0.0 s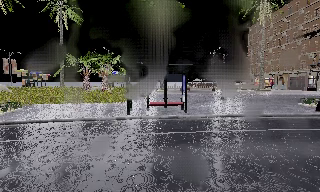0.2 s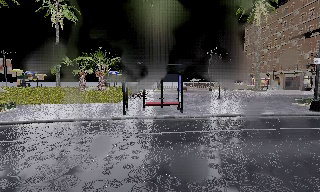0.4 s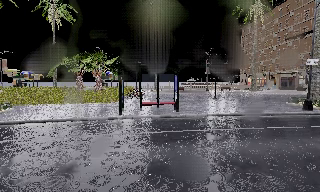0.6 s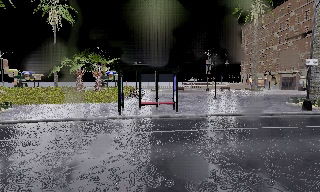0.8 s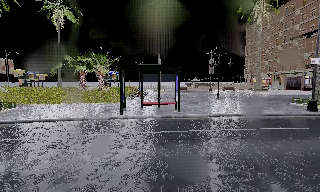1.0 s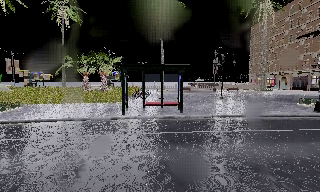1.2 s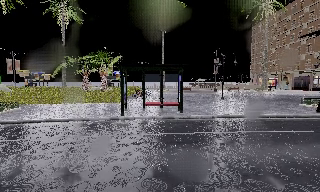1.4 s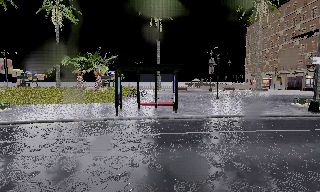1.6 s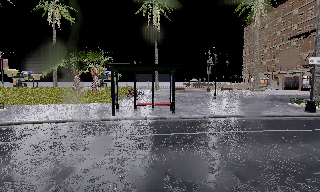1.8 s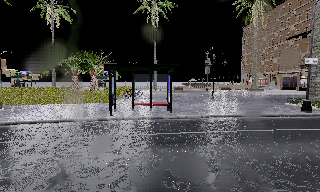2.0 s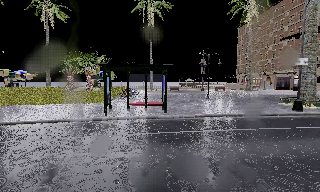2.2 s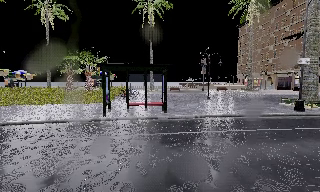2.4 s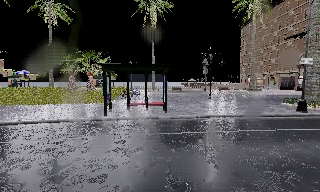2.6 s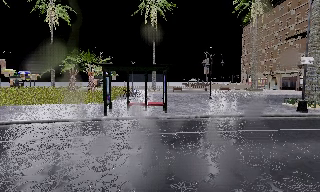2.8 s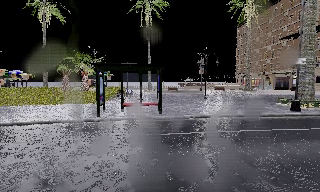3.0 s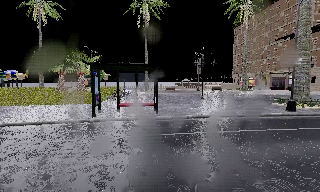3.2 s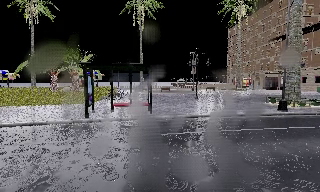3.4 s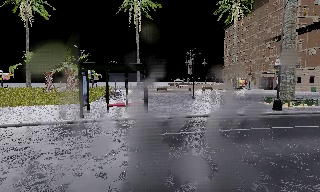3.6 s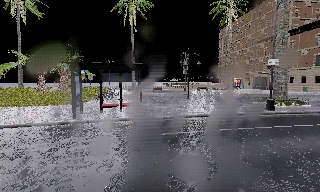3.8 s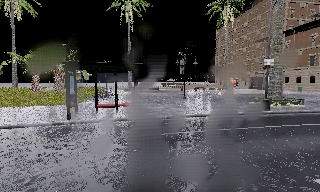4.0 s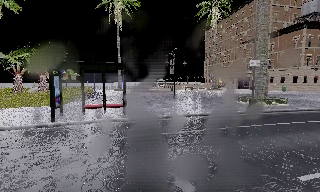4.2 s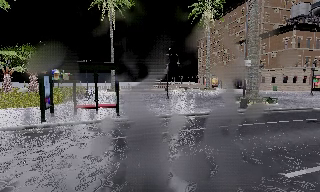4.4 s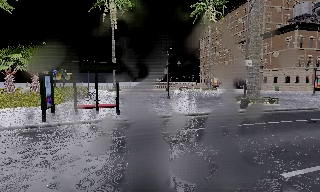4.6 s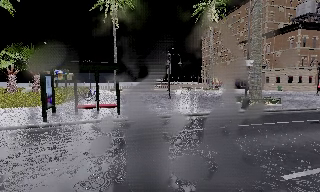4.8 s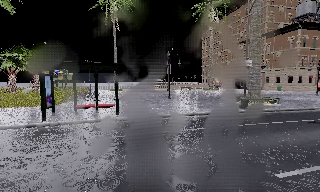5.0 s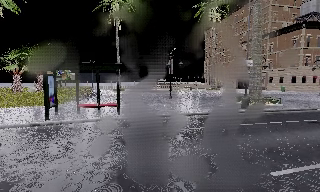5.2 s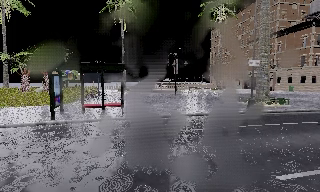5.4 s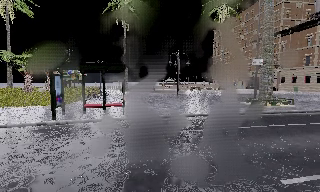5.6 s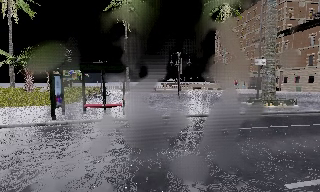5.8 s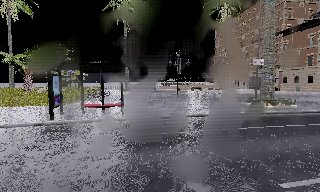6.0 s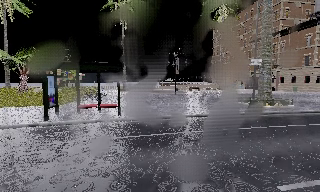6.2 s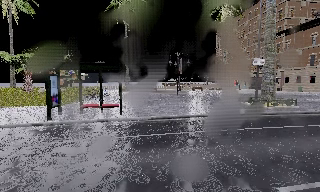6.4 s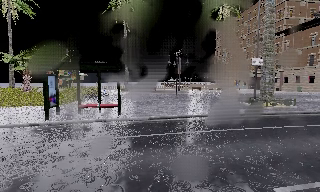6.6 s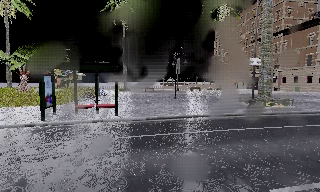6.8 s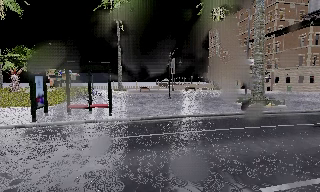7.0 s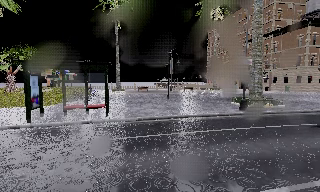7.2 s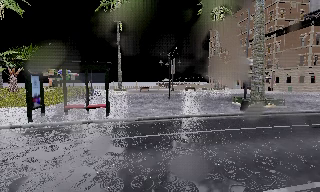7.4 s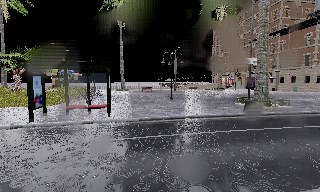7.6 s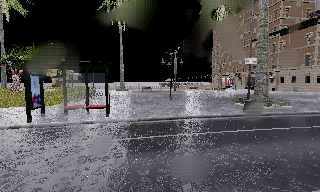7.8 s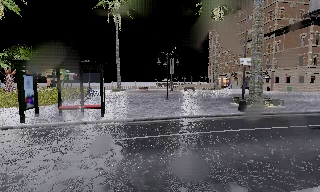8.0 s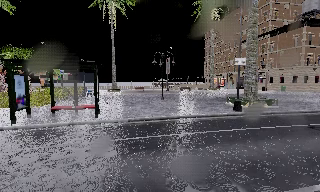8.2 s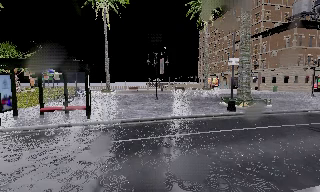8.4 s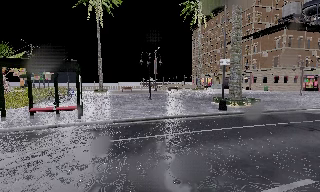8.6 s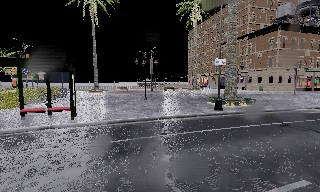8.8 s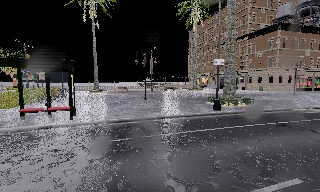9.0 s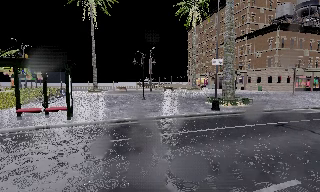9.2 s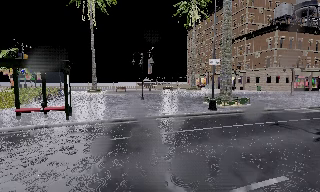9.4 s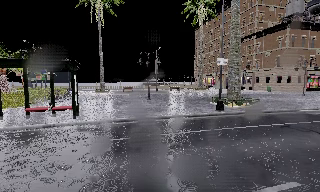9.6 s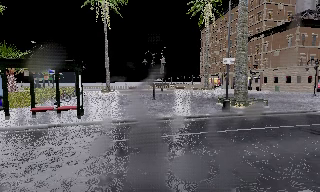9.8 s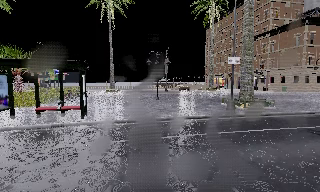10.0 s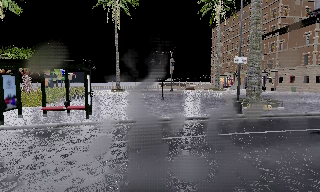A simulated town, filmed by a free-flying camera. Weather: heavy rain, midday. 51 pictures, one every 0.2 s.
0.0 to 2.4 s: The camera travels to its right, about 1 m, so close, fixed things drift to the left.
2.4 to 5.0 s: The scene slides to the left, as the camera pans about 10 degrees to its right. It travels to its right, about 1 m, so close, fixed things drift to the left.
5.0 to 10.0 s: The camera travels to its right and forward, about 2 m, so close, fixed things drift to the left.
The film runs backward here.
